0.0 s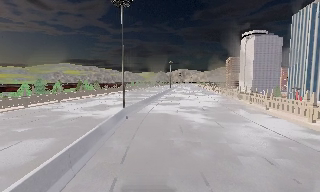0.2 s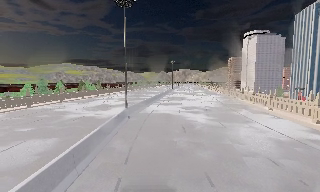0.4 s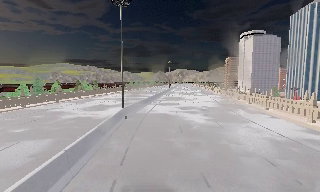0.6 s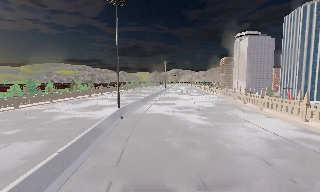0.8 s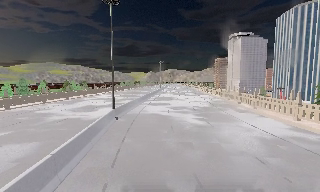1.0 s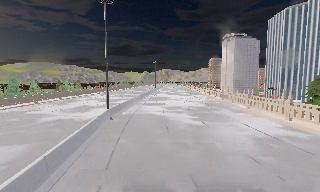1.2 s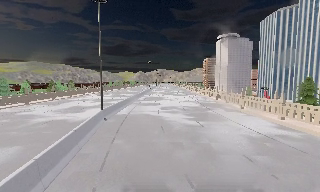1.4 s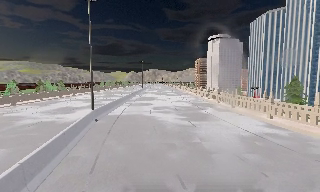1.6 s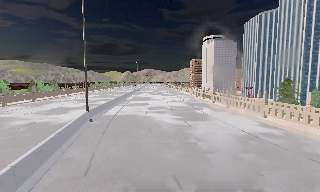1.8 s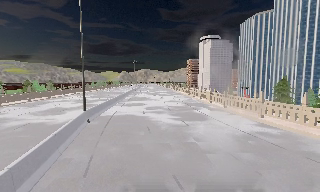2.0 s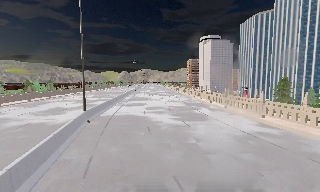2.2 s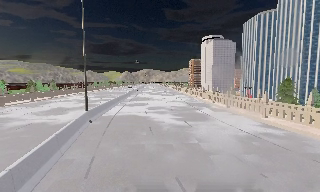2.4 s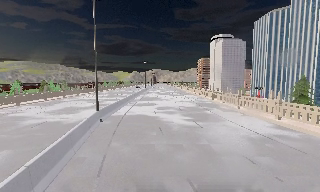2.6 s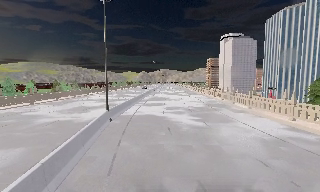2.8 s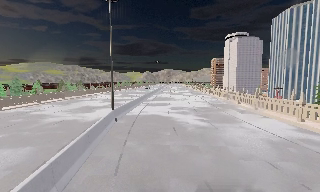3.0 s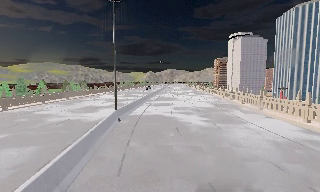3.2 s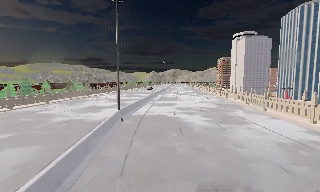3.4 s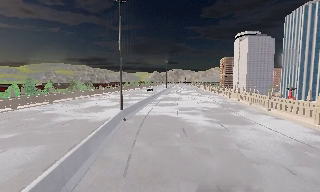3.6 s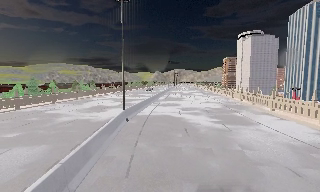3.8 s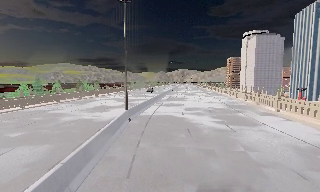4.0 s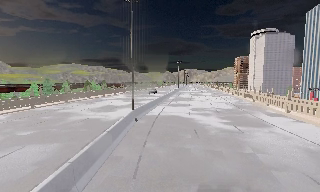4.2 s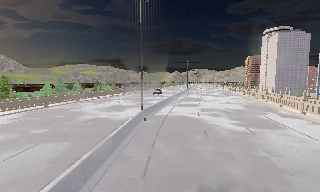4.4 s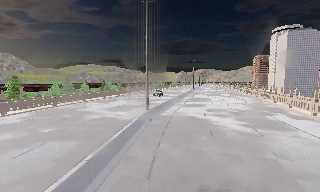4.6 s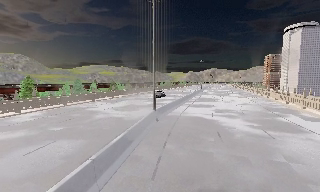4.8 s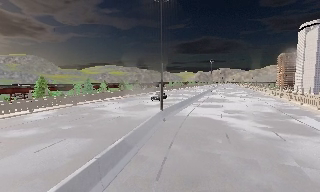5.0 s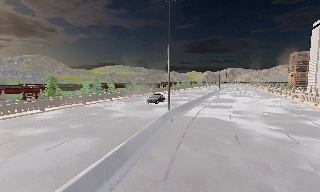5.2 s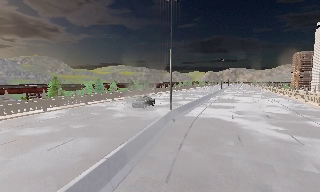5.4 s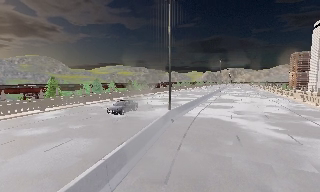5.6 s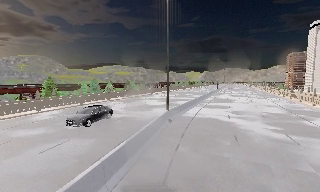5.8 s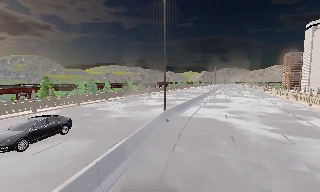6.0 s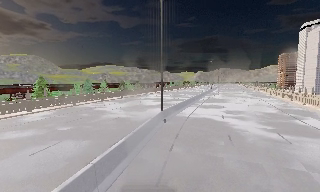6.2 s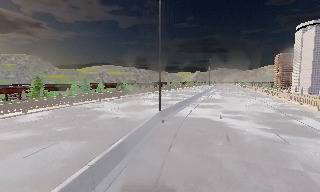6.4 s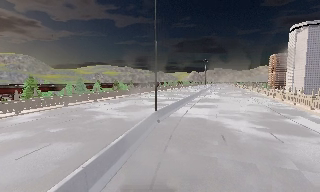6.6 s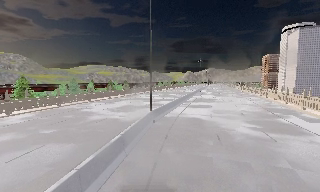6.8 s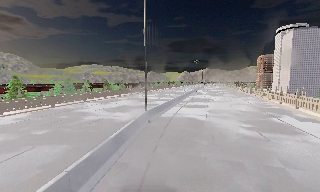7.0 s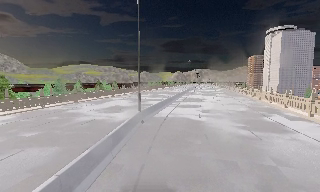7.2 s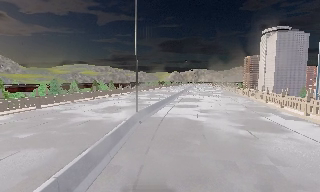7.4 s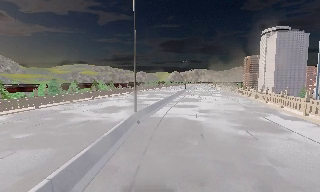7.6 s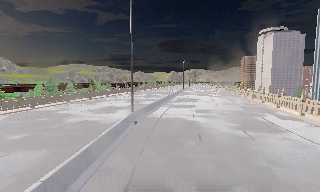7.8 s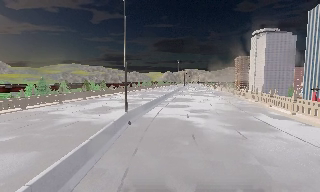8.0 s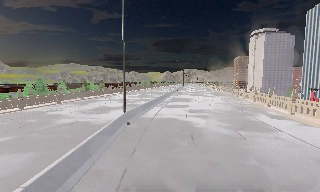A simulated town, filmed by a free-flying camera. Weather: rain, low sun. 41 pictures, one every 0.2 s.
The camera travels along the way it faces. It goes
forward.
0.0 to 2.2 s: The camera swings to its right by about 10 degrees, and the scene slides to the left. It travels forward, about 0.5 m, so what stands in front looms larger.
2.2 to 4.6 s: The camera pans to its left, which is counterclockwise from overhead, by about 20 degrees. It travels forward, about 0.5 m, so what stands in front looms larger.
4.6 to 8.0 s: The camera travels forward and to its right, about 1 m, so what stands in front looms larger.
The film runs forward here.
